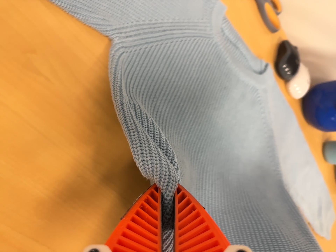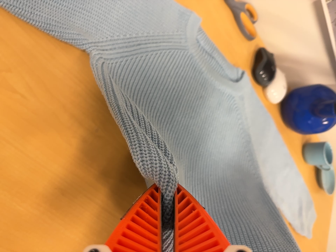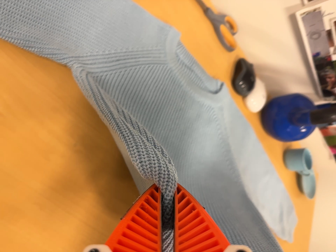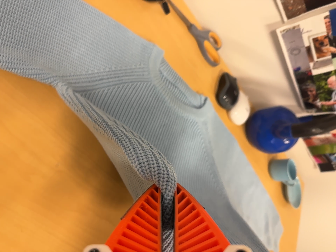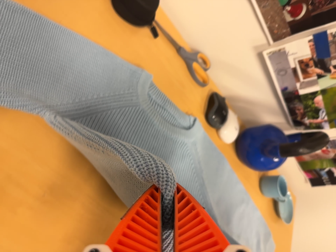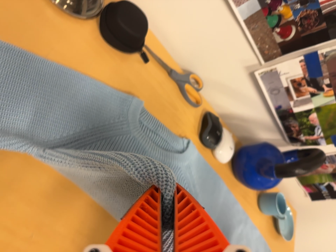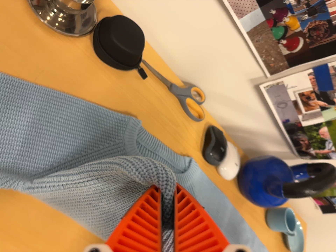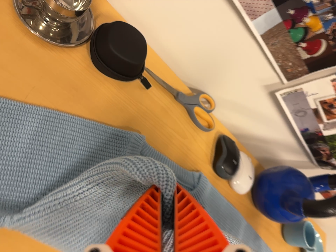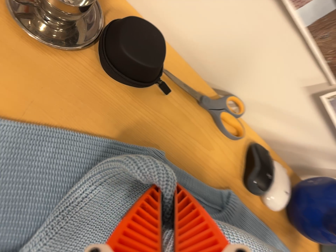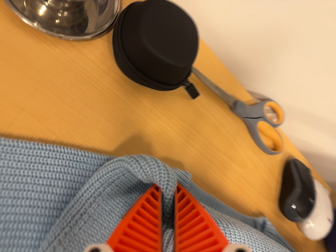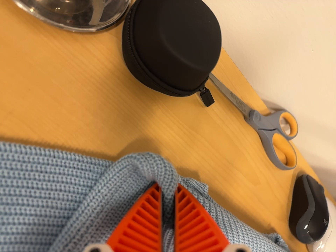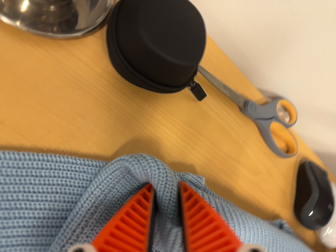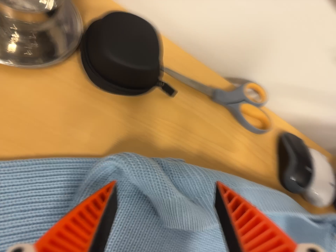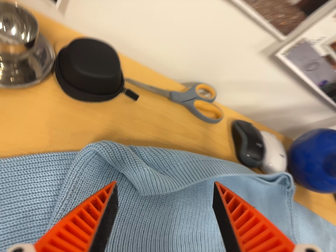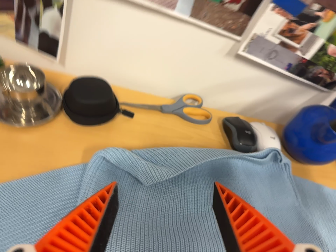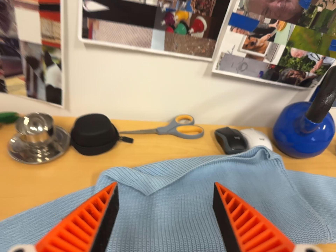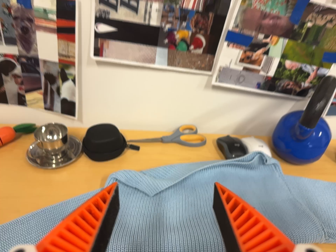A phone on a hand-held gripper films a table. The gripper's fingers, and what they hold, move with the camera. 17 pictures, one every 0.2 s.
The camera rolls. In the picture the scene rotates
counterclockwise.
0.0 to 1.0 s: The camera travels toward the top of its view and to its right, about 14 cm, so close, fixed things drift downward.
1.0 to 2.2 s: The camera pans to its left by about 10 degrees. It travels forward and toward the top of its view, about 28 cm, so what stands in front looms larger.
2.2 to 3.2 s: The camera travels backward, to its right and toward the bottom of its view, about 36 cm, so what stands in front gets smaller. Its aim tips toward the top of its view by about 30 degrees. It rolls about its line of sight by about 45 degrees, and the scene rotates counterclockwise.
The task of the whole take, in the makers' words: fold up.
The film runs forward here.
